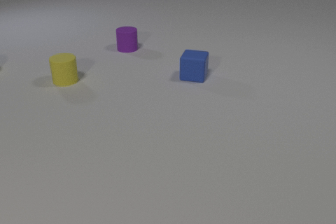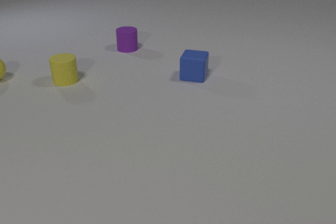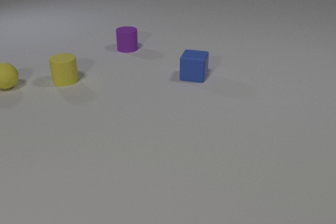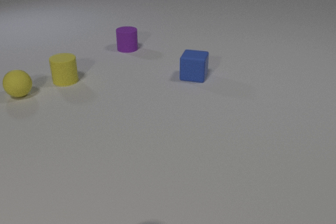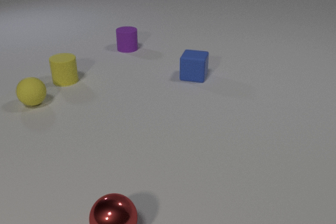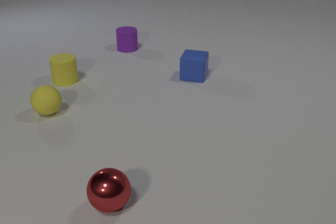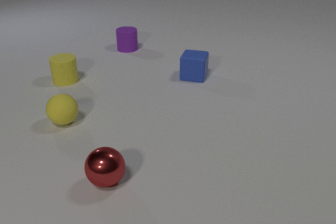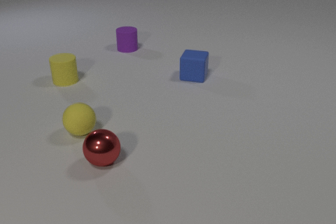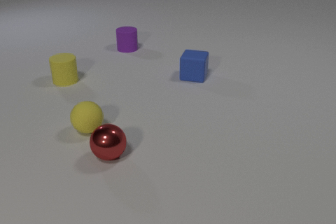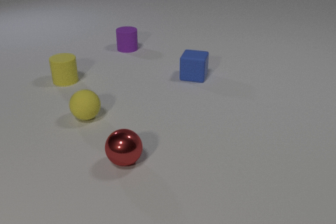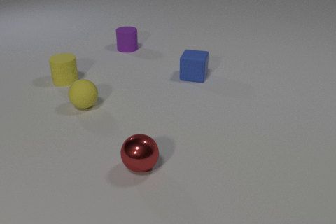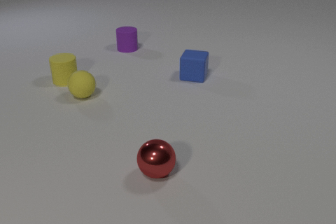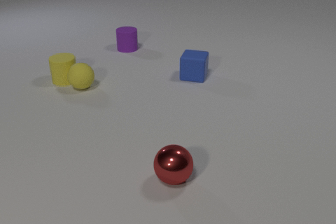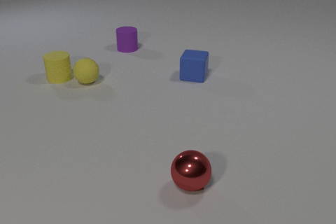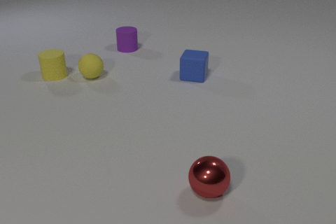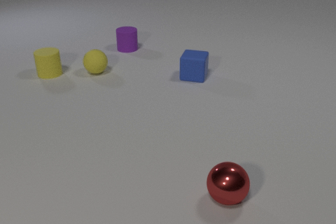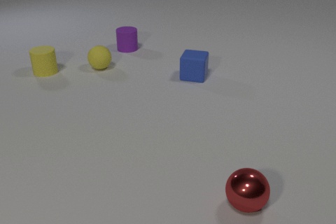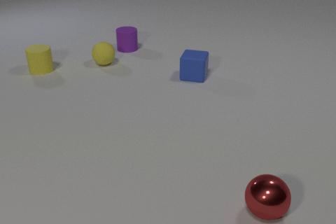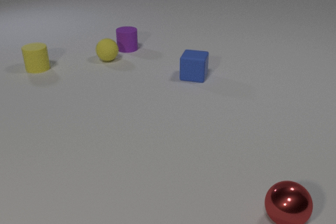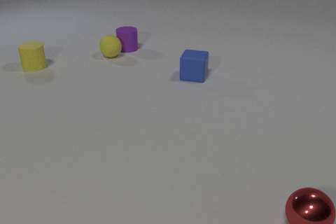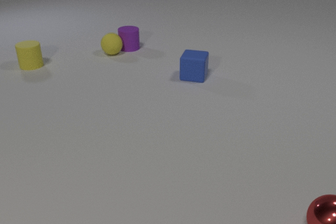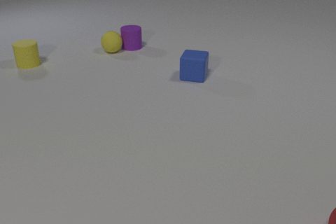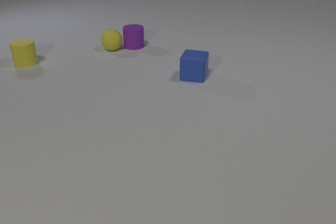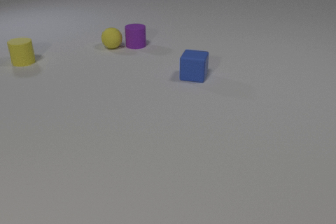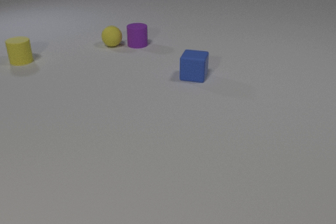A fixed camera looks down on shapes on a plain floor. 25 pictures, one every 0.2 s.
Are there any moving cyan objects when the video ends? no.
What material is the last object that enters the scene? metal.
Are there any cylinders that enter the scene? no.
0.0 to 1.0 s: The red metal sphere comes in at the bottom edge, rolls away from the camera. The yellow rubber sphere comes in at the left edge, rolls toward the camera and to the right.
1.0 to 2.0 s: The red metal sphere rolls away from the camera and to the right. The yellow rubber sphere rolls to the right. The red metal sphere and the yellow rubber sphere collide.
2.0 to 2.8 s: The red metal sphere rolls to the right and toward the camera. The yellow rubber sphere rolls away from the camera. The yellow rubber cylinder slides away from the camera and to the left. The yellow rubber sphere and the yellow rubber cylinder collide.
2.8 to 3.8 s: The red metal sphere rolls to the right. The yellow rubber sphere rolls away from the camera. The yellow rubber cylinder slides away from the camera and to the left.
3.8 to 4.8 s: The red metal sphere rolls to the right, leaves at the right edge. The yellow rubber sphere rolls away from the camera. The yellow rubber cylinder slides away from the camera and to the left. The purple rubber cylinder slides away from the camera and to the right. The yellow rubber sphere and the purple rubber cylinder collide.
